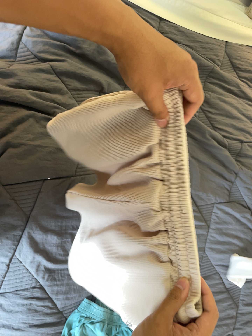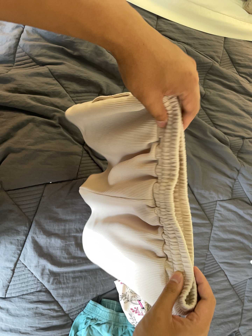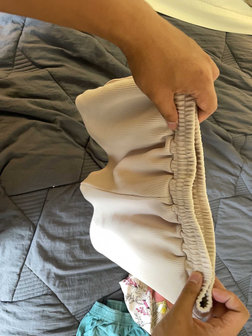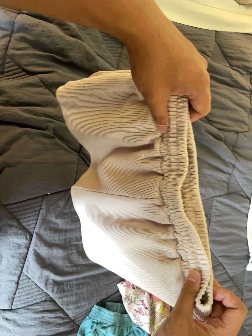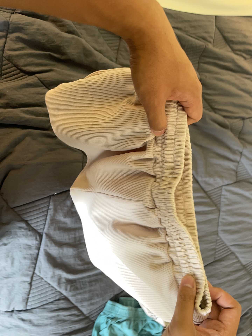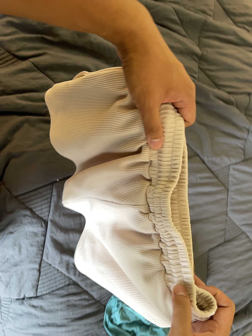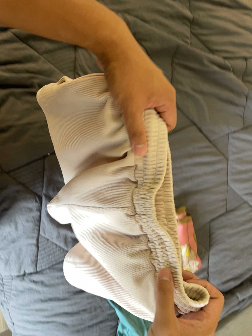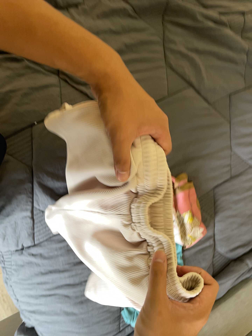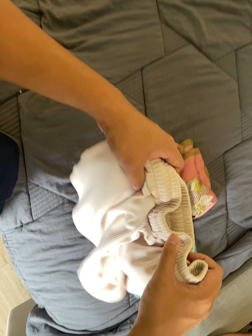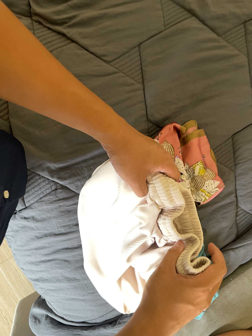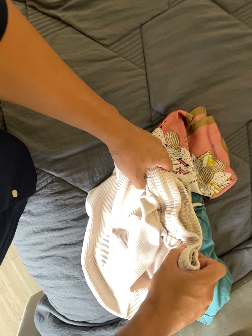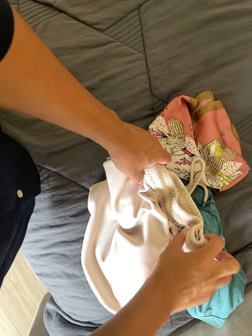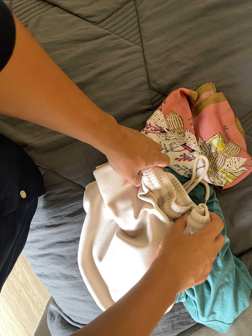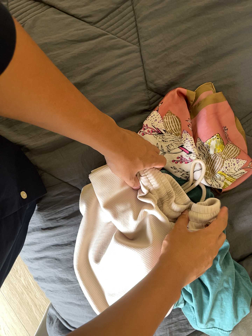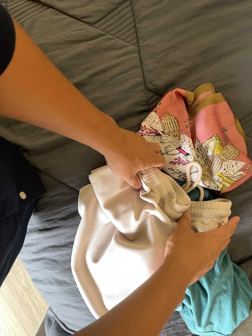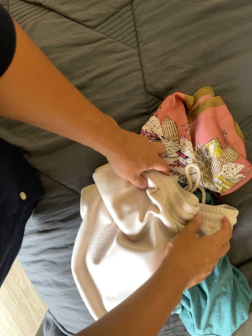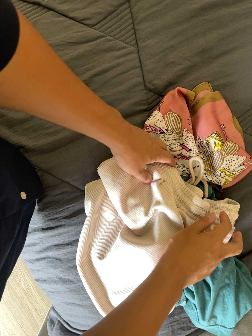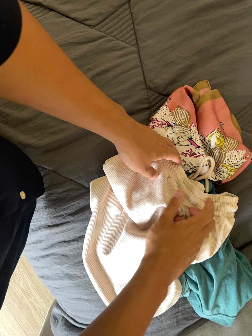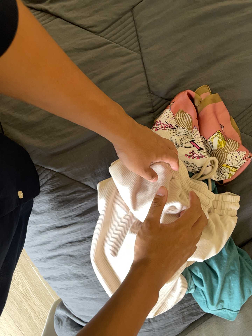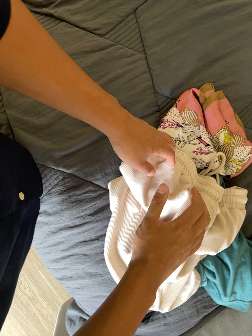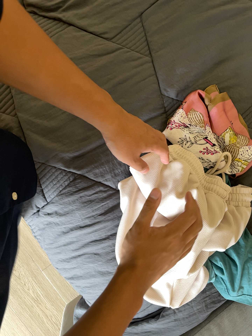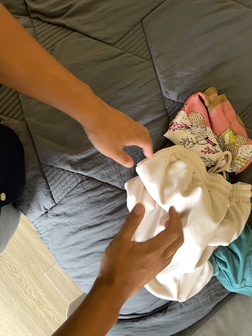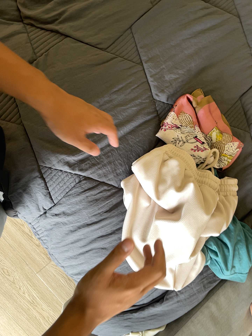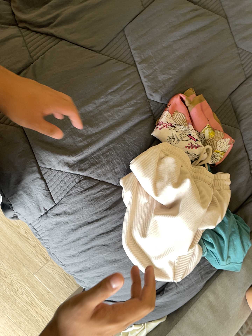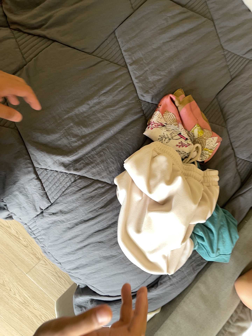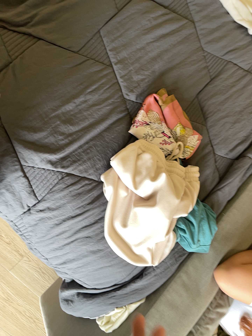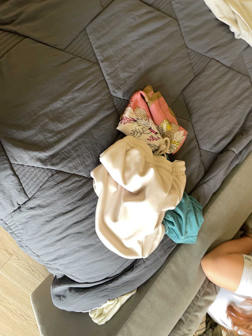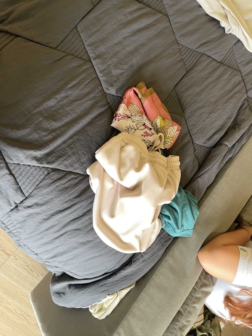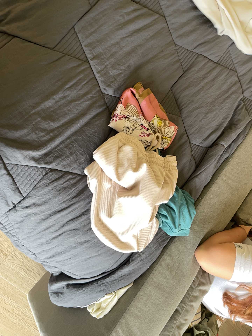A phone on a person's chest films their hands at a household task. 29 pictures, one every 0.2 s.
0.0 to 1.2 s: The camera's aim tips toward the bottom of its view by about 10 degrees, and the scene shifts upward. It rolls about its line of sight by about 15 degrees, and the scene rotates counterclockwise.
1.2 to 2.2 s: The camera pans to its left by about 20 degrees. It travels to its right, forward and toward the bottom of its view, about 36 cm. It rolls about its line of sight by about 10 degrees, and the scene rotates counterclockwise.
2.2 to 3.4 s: The camera shifts only a little, or ends up much as it began.
3.4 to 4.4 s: The camera travels to its left and backward, about 18 cm.
4.4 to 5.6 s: The camera pans to its right by about 15 degrees. It travels backward and to its left, about 12 cm, so what stands in front gets smaller.
The film runs backward here.
